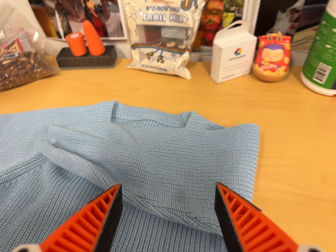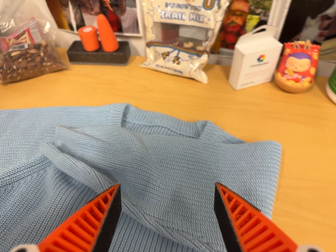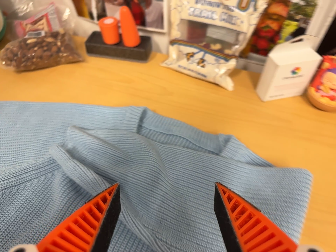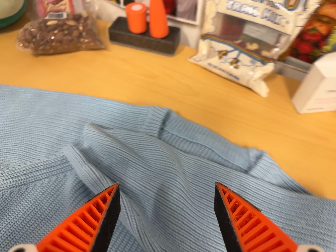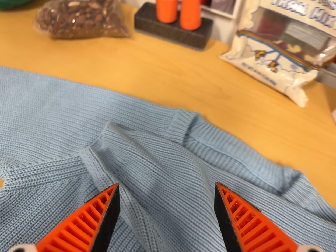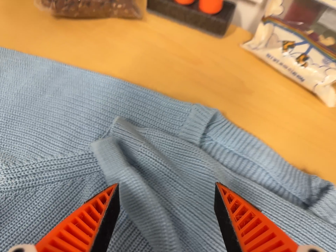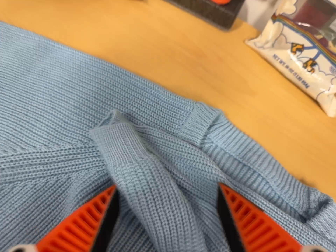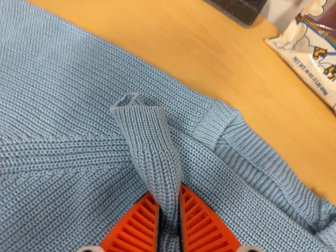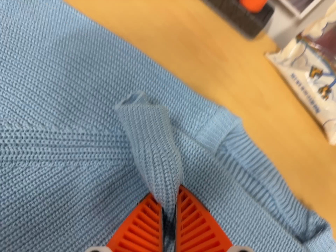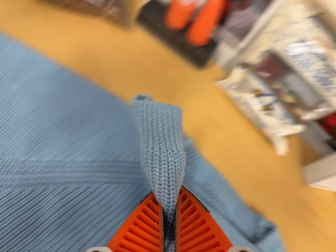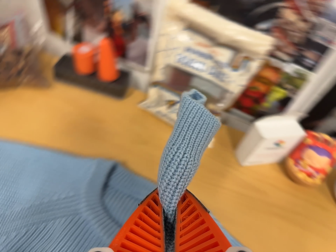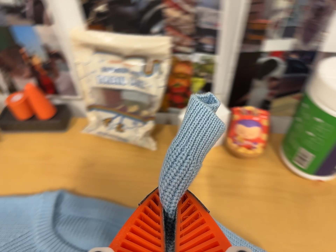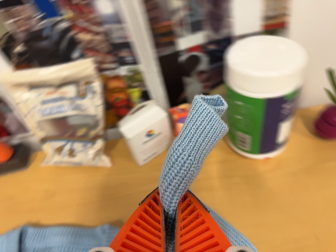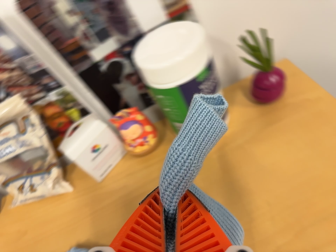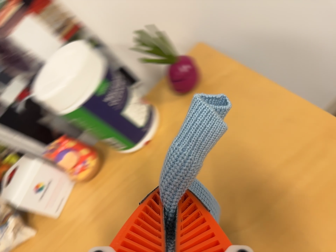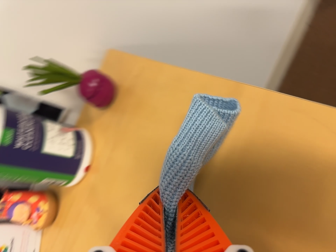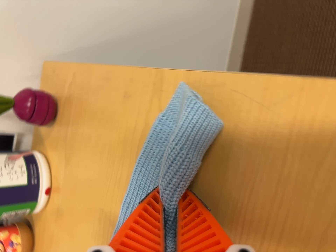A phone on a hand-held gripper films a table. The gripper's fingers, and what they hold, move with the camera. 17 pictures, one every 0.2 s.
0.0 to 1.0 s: The camera travels forward, toward the top of its view and to its left, about 20 cm, so what stands in front looms larger. Its aim tips toward the bottom of its view by about 15 degrees. It rolls about its line of sight by about 20 degrees, and the scene rotates clockwise.
1.0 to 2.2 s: The camera swings to its right by about 15 degrees, and the scene slides to the left. It travels to its right, about 18 cm, so close, fixed things drift to the left. Its aim tips toward the top of its view by about 10 degrees, and the scene shifts downward. It rolls about its line of sight by about 25 degrees, and the scene rotates counterclockwise.
2.2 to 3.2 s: The camera travels to its right, about 40 cm, so close, fixed things drift to the left. It rolls about its line of sight by about 85 degrees, and the scene rotates counterclockwise.
The film runs backward here.
